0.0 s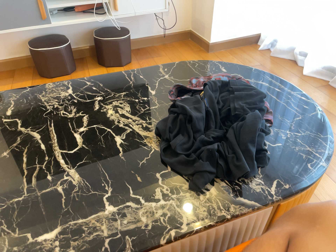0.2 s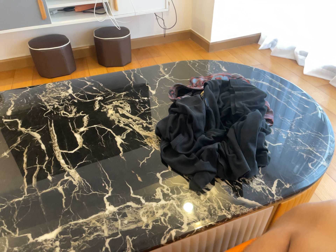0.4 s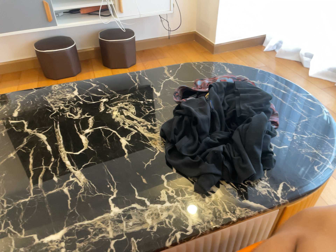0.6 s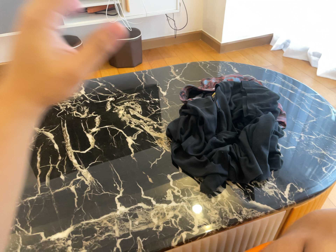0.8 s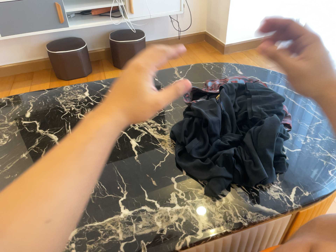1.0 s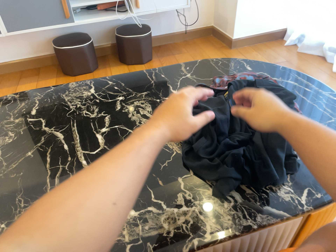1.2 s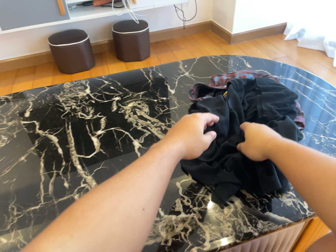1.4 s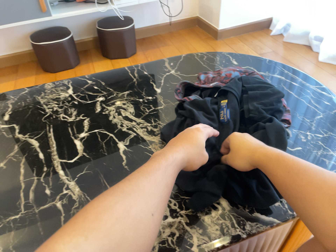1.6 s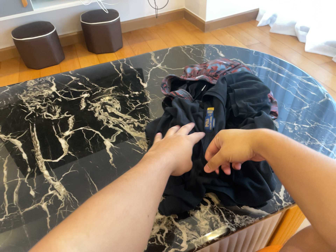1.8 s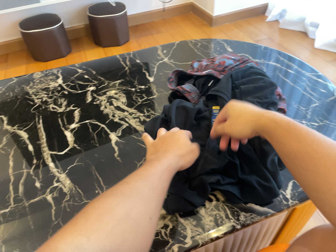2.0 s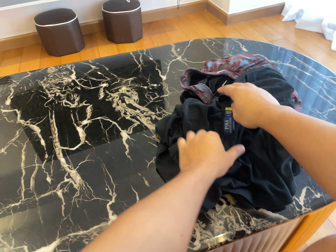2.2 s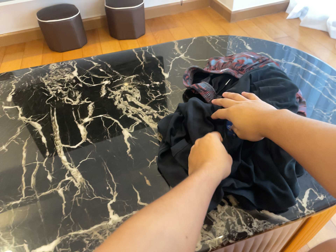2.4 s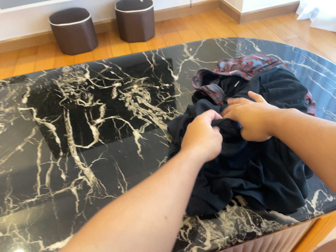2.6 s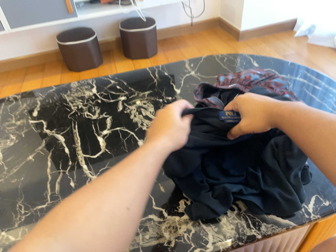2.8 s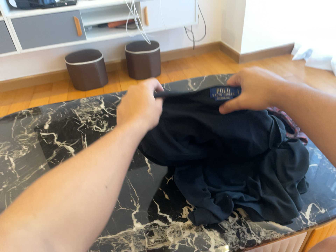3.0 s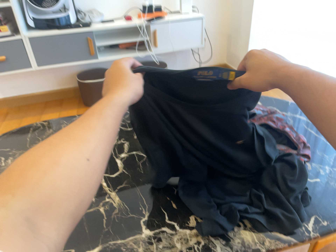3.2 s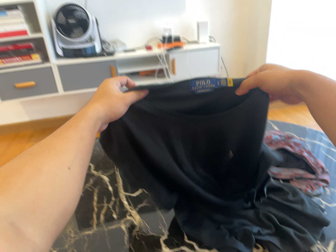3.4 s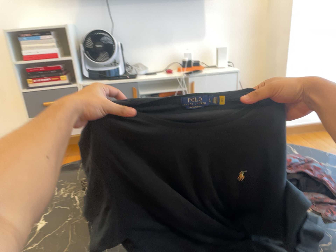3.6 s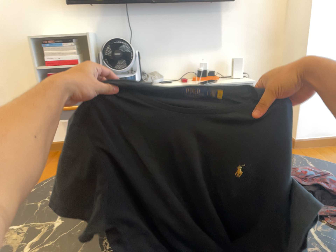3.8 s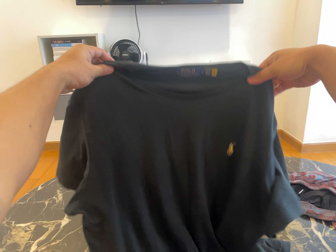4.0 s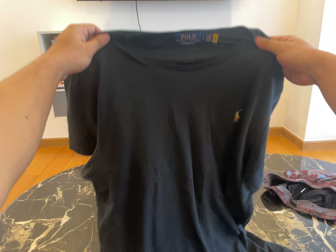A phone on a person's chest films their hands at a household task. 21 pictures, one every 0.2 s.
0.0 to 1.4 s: The camera travels forward, about 7 cm, so what stands in front looms larger.
1.4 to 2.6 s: The camera shifts only a little, or ends up much as it began.
2.6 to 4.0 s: The camera swings to its left by about 10 degrees, and the scene slides to the right. It travels backward and to its left, about 20 cm, so what stands in front gets smaller. Its aim tips toward the top of its view by about 20 degrees, and the scene shifts downward. It rolls about its line of sight by about 10 degrees, and the scene rotates clockwise.
The film runs forward here.
